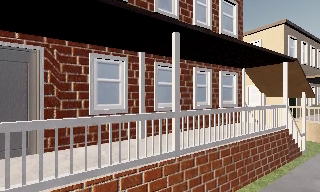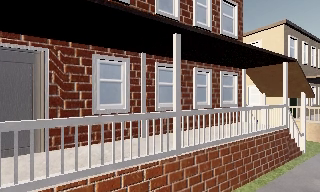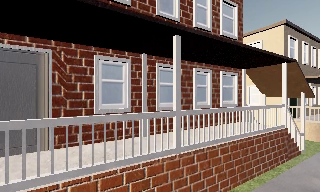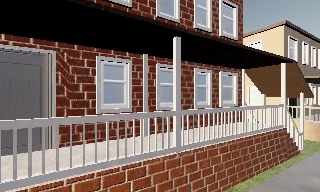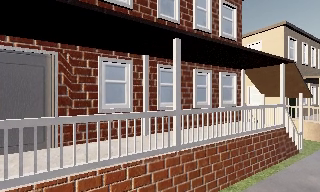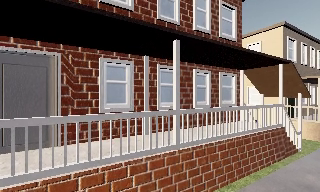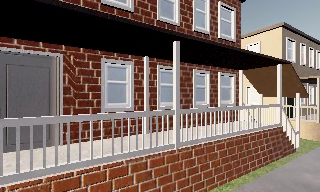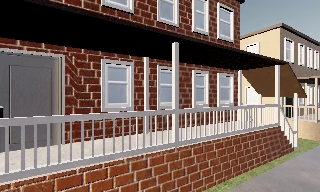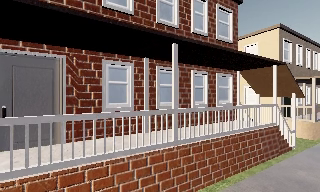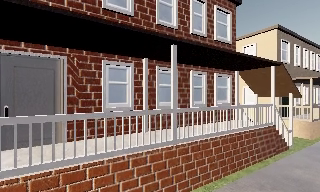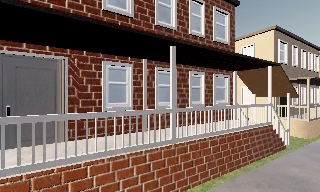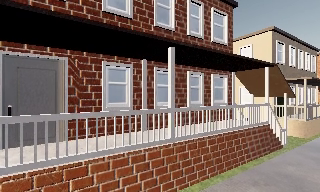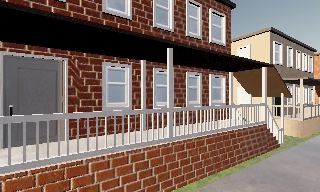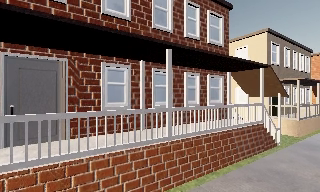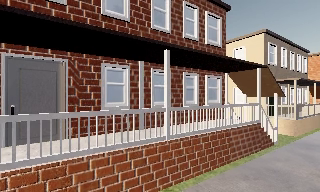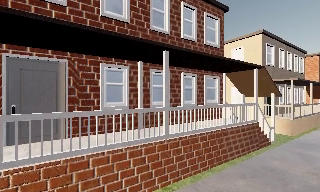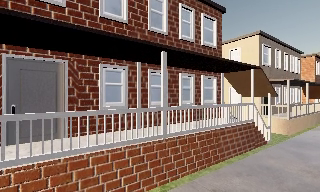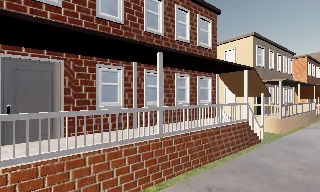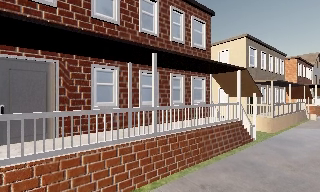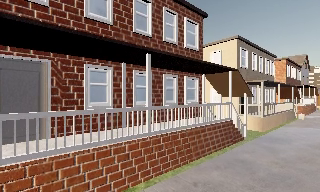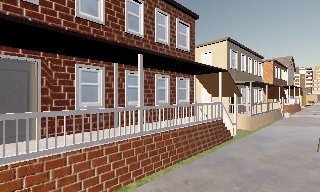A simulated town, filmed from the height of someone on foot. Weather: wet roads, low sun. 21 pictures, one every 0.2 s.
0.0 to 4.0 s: The camera swings to its right by about 10 degrees, and the scene slides to the left. It travels backward, about 1.5 m, so what stands in front gets smaller.
The film runs backward here.
